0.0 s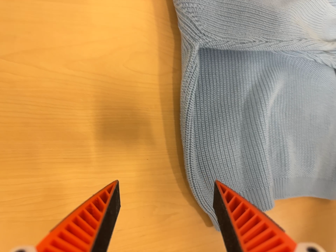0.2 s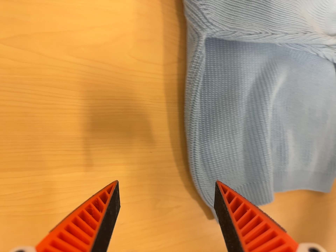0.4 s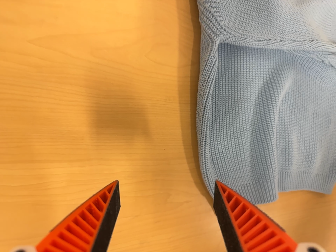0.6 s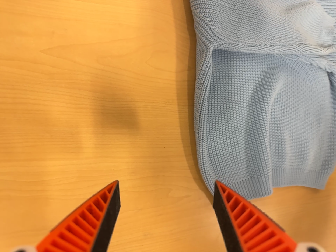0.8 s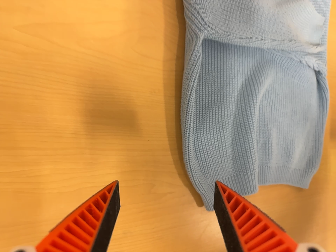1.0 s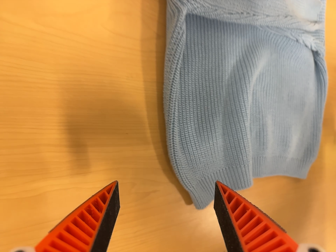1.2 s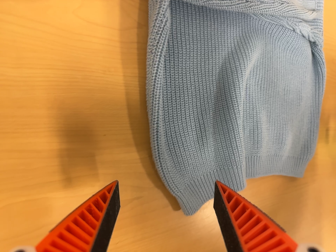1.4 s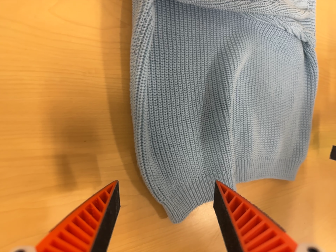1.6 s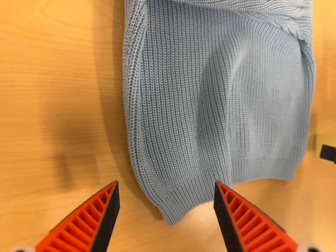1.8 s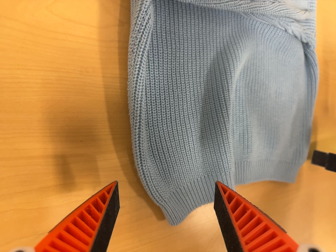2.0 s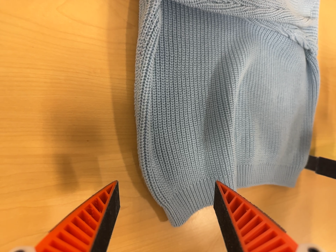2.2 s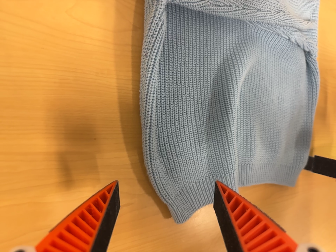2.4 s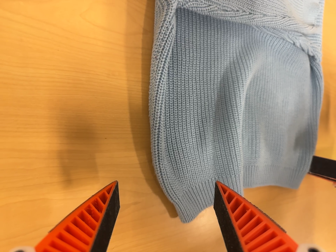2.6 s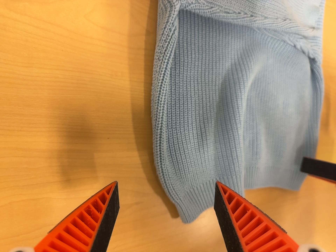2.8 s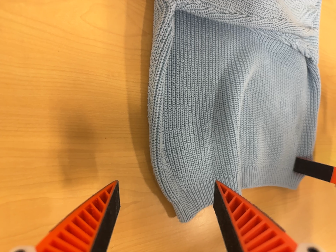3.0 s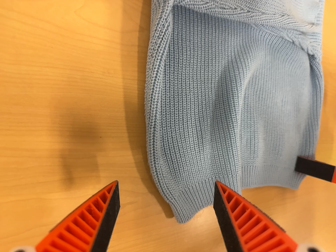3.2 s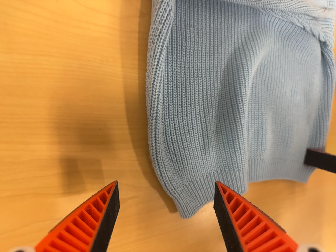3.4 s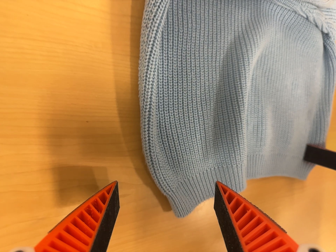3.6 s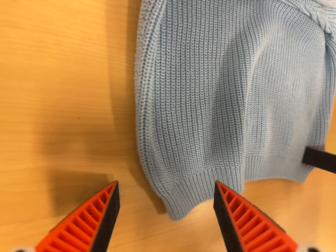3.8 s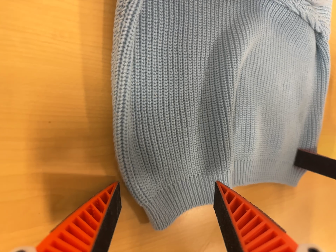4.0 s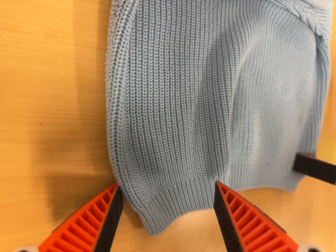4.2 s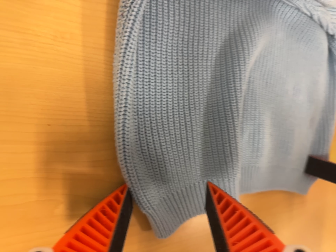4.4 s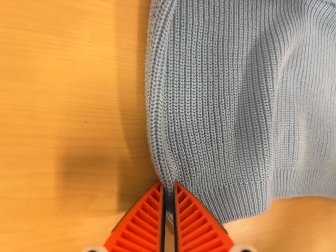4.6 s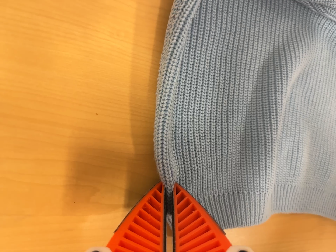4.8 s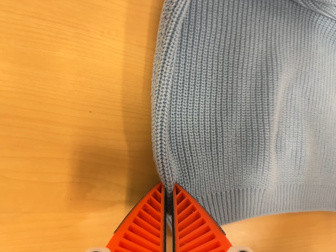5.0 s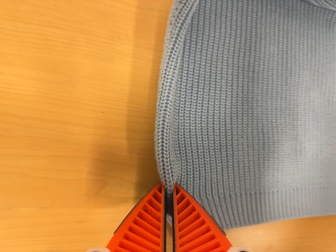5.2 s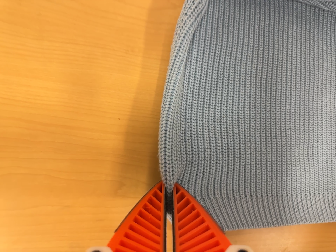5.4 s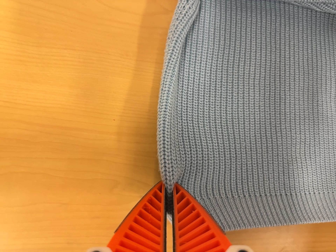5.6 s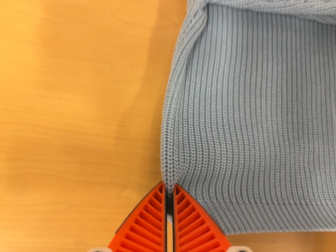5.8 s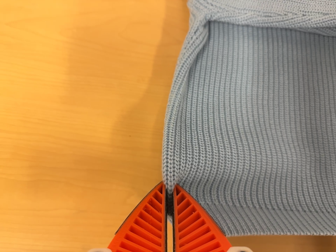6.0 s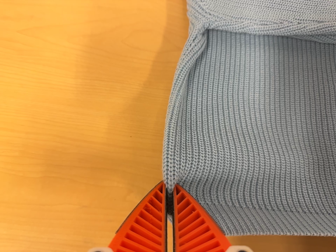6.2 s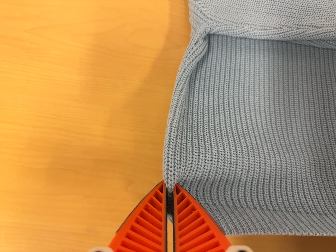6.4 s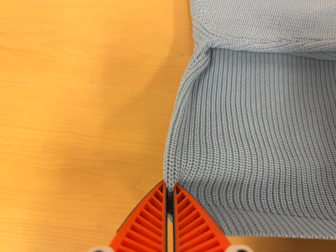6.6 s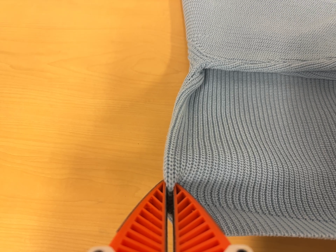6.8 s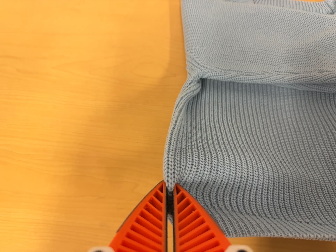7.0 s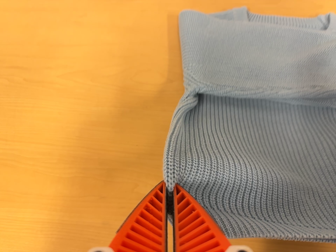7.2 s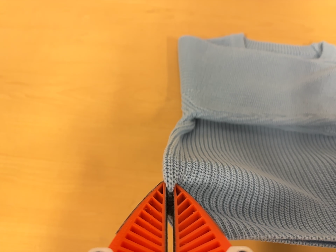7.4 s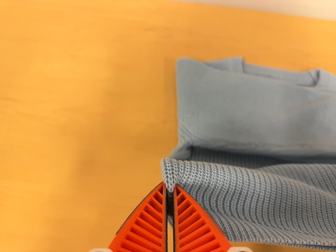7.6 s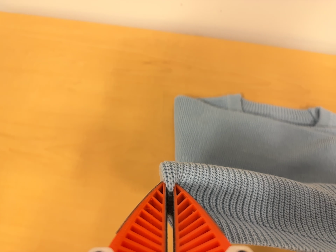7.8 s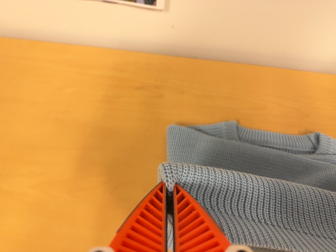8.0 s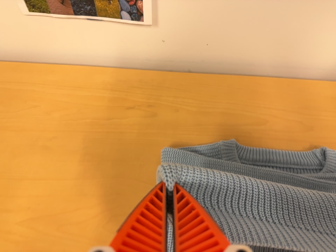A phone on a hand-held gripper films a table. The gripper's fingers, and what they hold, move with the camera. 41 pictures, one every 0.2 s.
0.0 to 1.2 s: The camera travels forward, about 5 cm, so what stands in front looms larger.
1.2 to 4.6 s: The camera travels forward, about 7 cm, so what stands in front looms larger. It rolls about its line of sight by about 10 degrees, and the scene rotates clockwise.
4.6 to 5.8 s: The scene slides to the right, as the camera pans about 20 degrees to its left. It travels to its right and backward, about 9 cm. Its aim tips toward the top of its view by about 15 degrees, and the scene shifts downward.
5.8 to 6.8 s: The camera travels backward, about 10 cm, so what stands in front gets smaller.
6.8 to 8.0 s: The camera travels toward the top of its view, about 18 cm, so close, fixed things drift downward.
The film runs forward here.
